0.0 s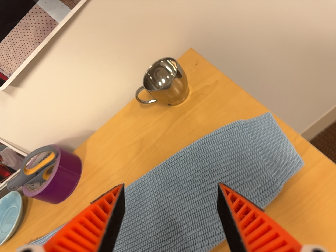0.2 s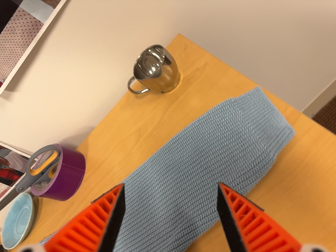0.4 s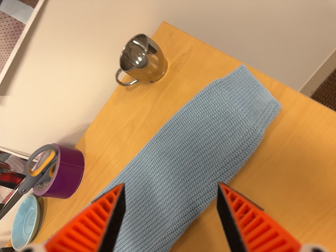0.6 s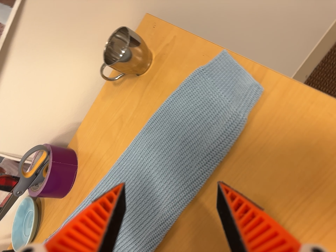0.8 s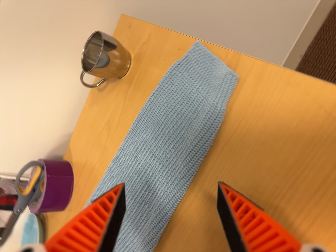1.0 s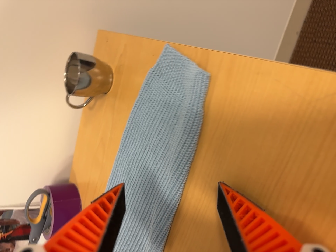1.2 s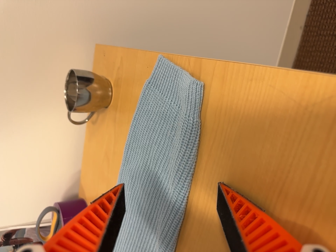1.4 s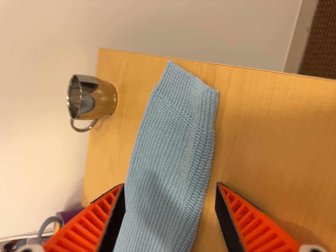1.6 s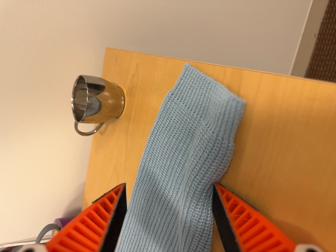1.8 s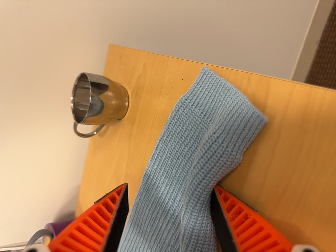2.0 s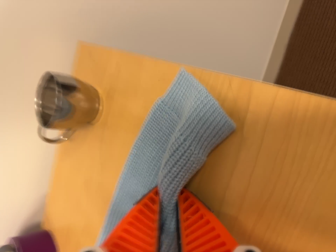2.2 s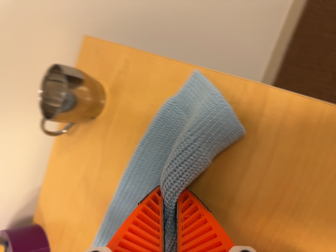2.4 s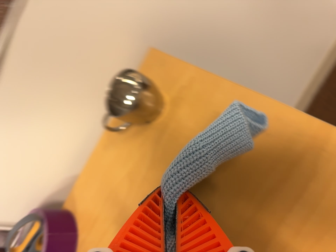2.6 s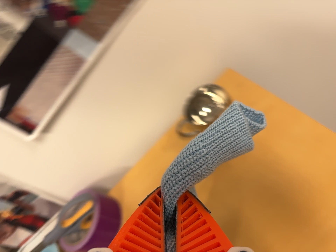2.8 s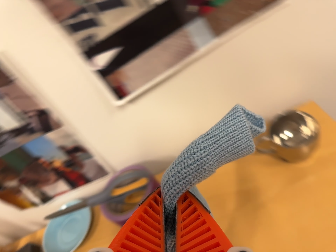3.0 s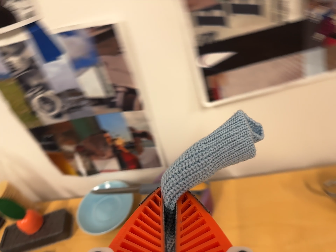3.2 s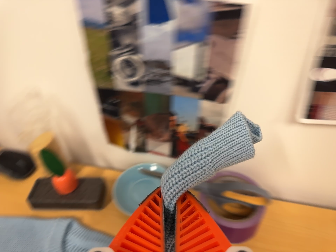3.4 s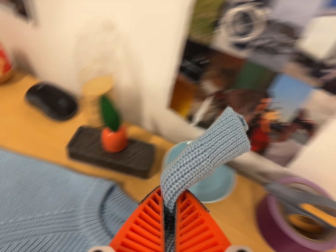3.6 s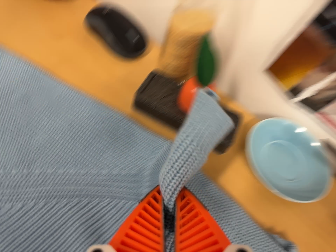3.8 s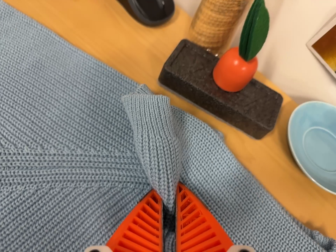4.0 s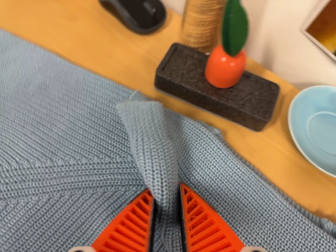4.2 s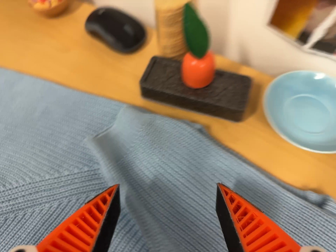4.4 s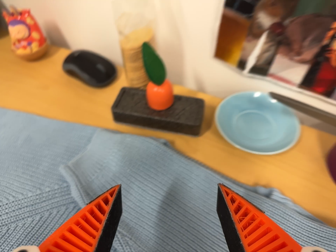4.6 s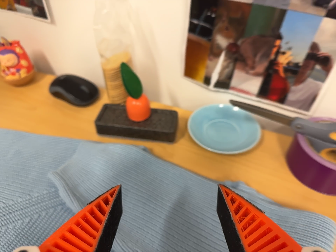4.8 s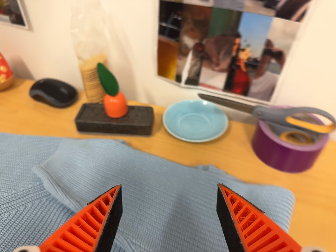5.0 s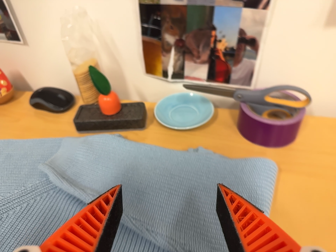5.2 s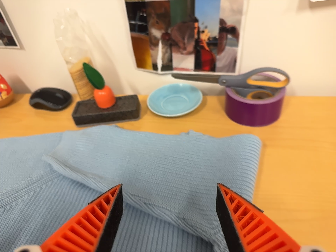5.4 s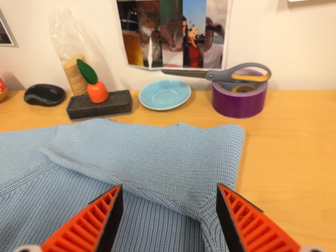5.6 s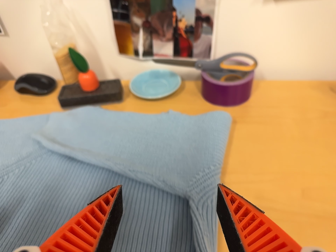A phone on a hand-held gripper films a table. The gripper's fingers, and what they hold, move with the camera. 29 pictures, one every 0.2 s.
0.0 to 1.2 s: The camera pans to its left by about 10 degrees. It travels to its right, about 14 cm. It rolls about its line of sight by about 35 degrees, and the scene rotates counterclockwise.
1.2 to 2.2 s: The camera pans to its right by about 10 degrees. It travels to its left and forward, about 10 cm.
2.2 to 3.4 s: The scene slides to the right, as the camera pans about 10 degrees to its left. It travels to its left, about 50 cm, so close, fixed things drift to the right. It rolls about its line of sight by about 95 degrees, and the scene rotates clockwise.
3.4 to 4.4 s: The camera shifts only a little, or ends up much as it began.
4.4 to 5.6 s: The camera pans to its right by about 10 degrees. It travels backward and toward the bottom of its view, about 22 cm, so what stands in front gets smaller. Its aim tips toward the top of its view by about 10 degrees. It rolls about its line of sight by about 15 degrees, and the scene rotates counterclockwise.
The film runs forward here.
